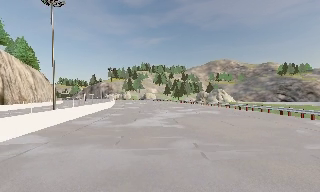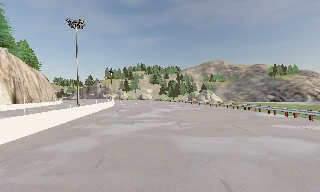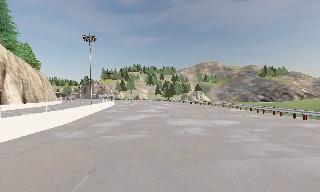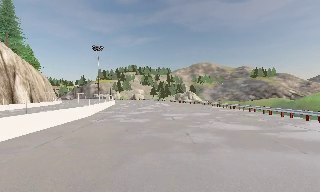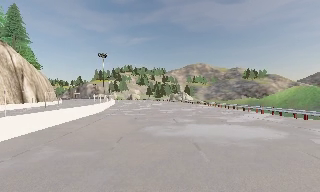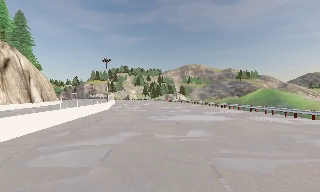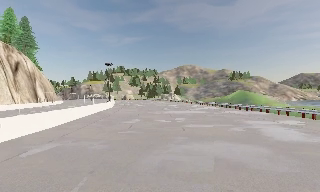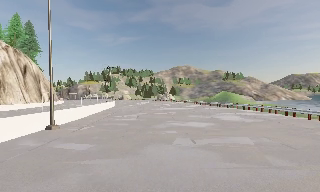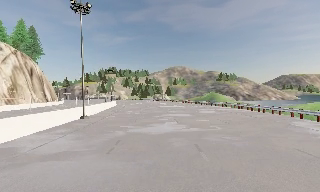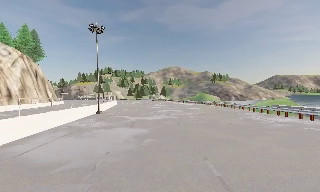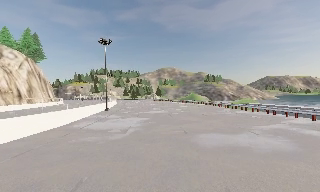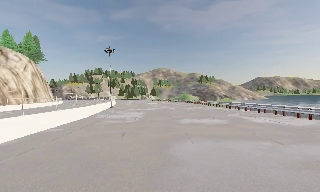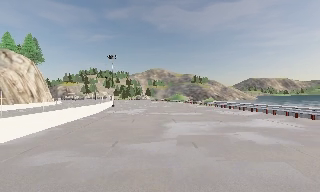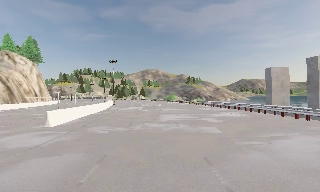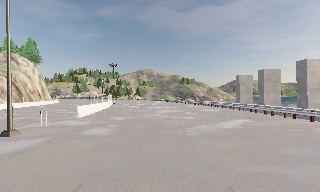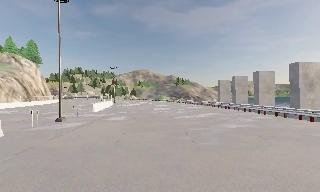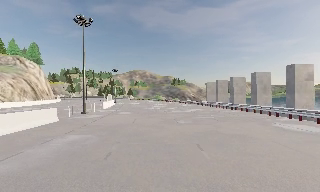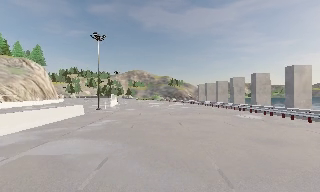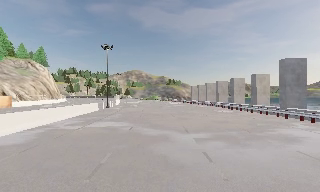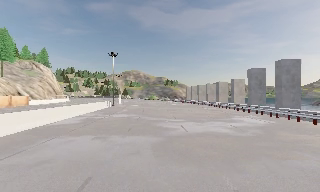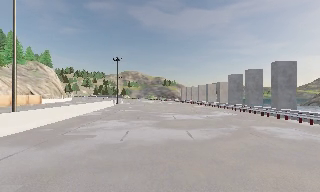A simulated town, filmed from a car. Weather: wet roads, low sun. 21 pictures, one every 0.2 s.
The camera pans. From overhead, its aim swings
clockwise.
The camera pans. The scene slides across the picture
to the left.
0.0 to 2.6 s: The camera pans to its right, which is clockwise from overhead, by about 20 degrees. It travels backward, about 70 m, so what stands in front gets smaller.
2.6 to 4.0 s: The camera travels backward, about 40 m, so what stands in front gets smaller.
The film runs backward here.
